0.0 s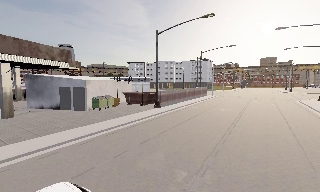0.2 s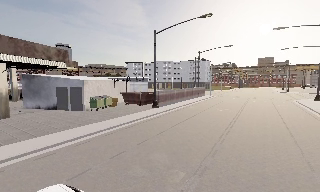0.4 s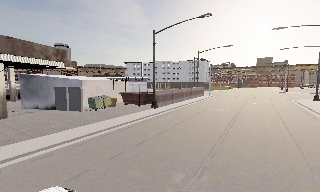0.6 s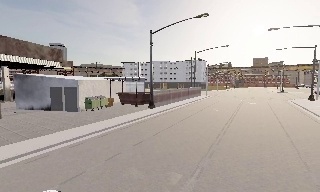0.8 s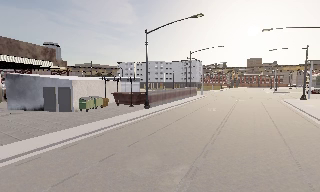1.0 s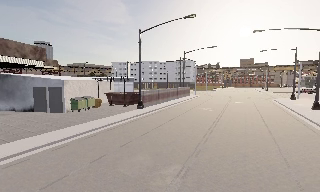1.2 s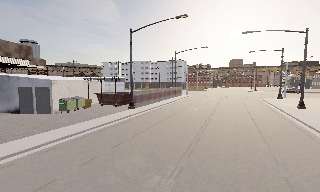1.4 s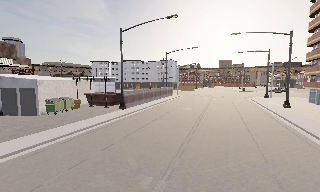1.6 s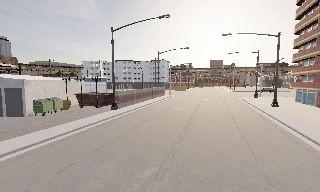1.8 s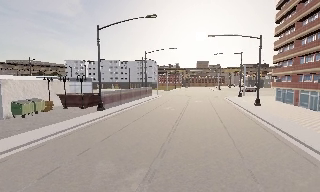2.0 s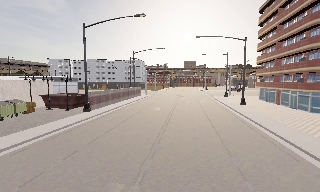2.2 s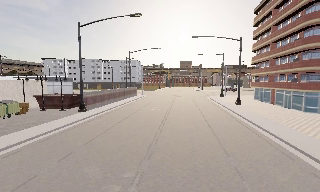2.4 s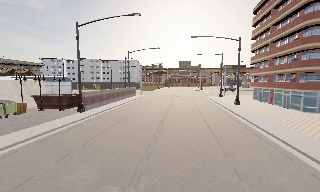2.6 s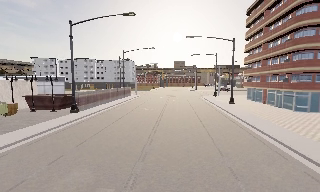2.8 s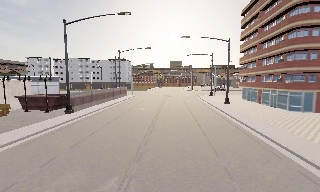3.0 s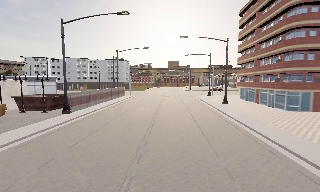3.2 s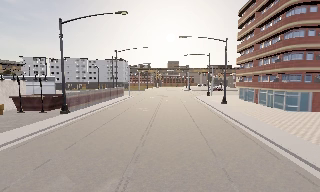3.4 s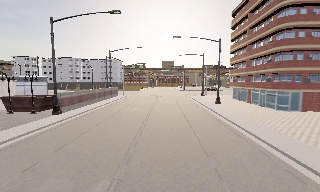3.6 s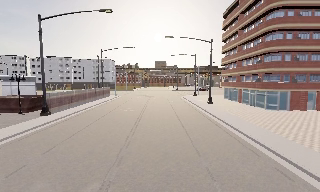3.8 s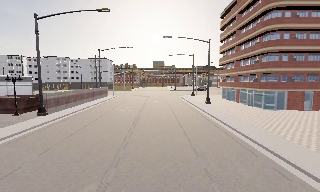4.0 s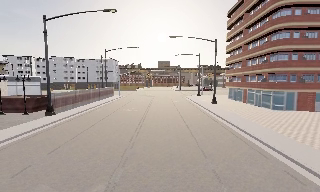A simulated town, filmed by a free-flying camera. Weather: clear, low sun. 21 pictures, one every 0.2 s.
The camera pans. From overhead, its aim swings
clockwise.
The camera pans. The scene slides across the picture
to the left.
0.0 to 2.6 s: The camera pans to its right, which is clockwise from overhead, by about 25 degrees. It travels forward, about 1 m, so what stands in front looms larger.
2.6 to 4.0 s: The camera shifts only a little, or ends up much as it began.
The film runs forward here.
